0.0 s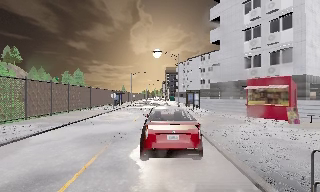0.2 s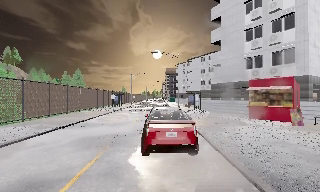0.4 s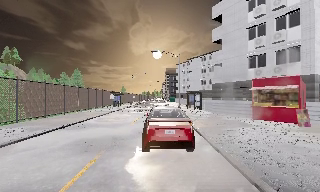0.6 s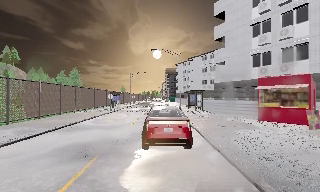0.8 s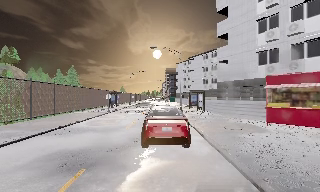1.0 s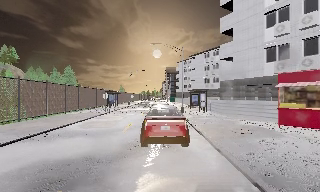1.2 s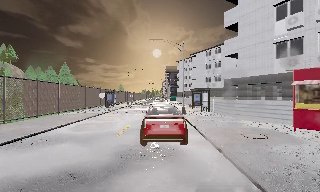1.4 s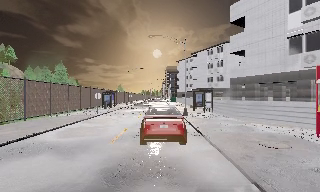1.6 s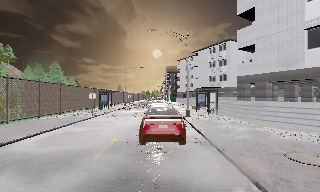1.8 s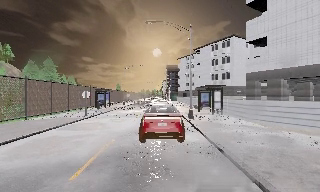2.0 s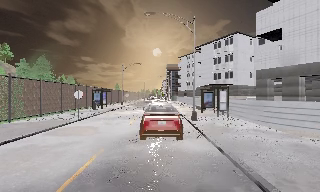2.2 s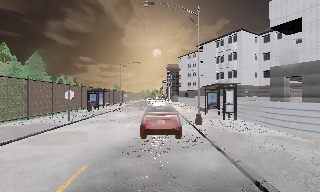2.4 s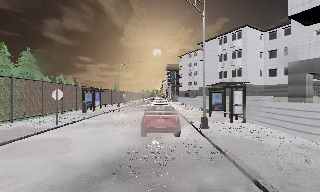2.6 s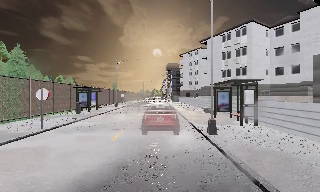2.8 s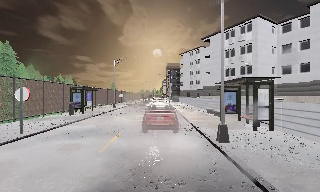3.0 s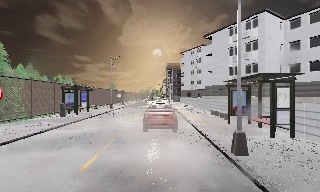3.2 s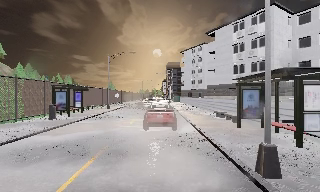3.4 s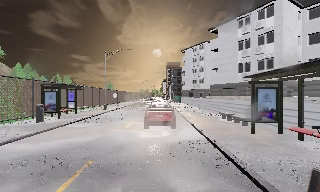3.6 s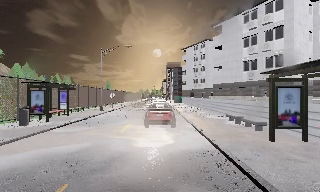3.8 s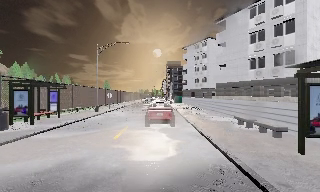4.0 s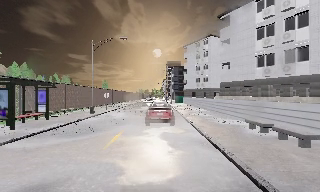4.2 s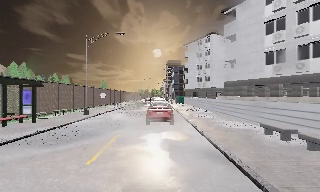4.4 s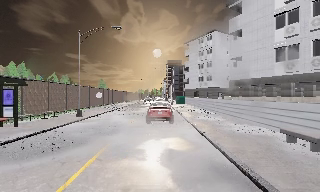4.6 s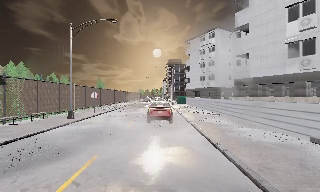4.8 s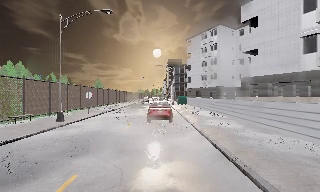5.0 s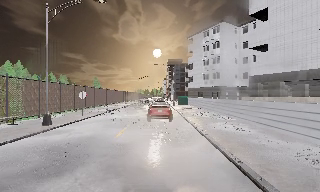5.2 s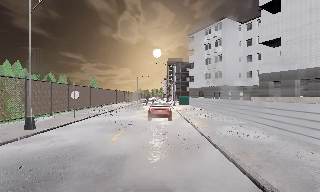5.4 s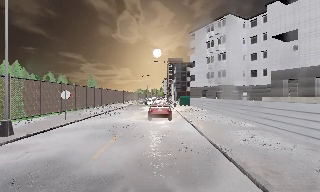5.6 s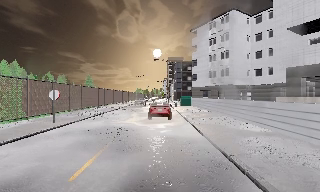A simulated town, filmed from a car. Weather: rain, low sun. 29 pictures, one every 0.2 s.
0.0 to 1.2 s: The camera travels forward, about 4.5 m, so what stands in front looms larger. It gains speed.
1.2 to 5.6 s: The camera travels forward, about 30 m, so what stands in front looms larger.
The film runs forward here.
